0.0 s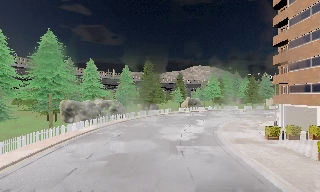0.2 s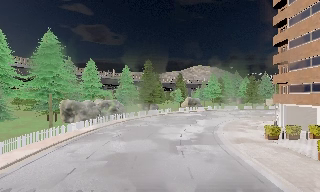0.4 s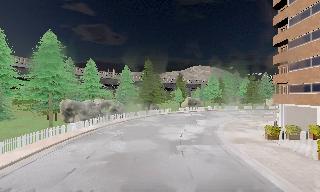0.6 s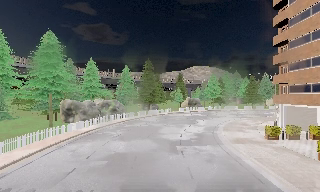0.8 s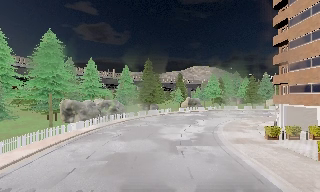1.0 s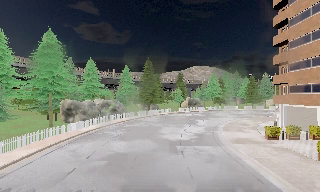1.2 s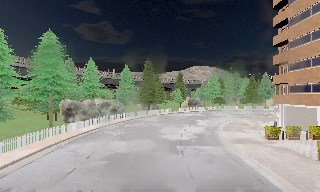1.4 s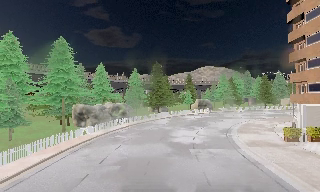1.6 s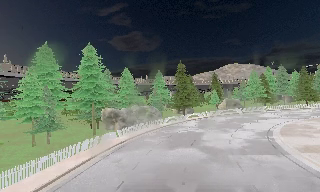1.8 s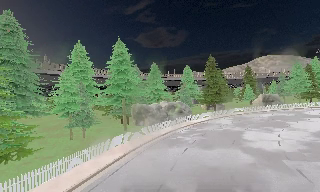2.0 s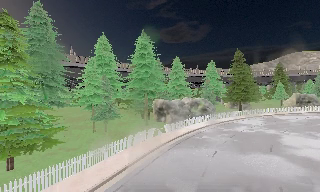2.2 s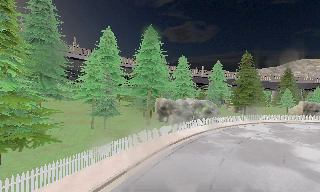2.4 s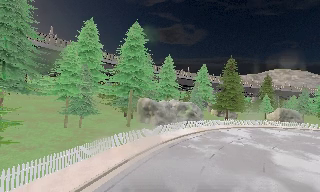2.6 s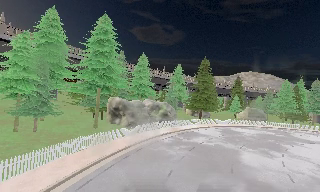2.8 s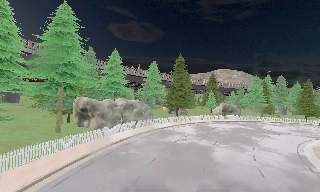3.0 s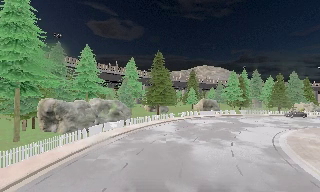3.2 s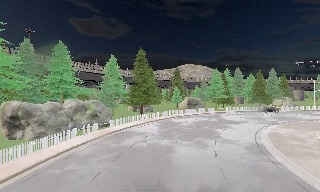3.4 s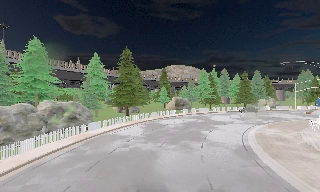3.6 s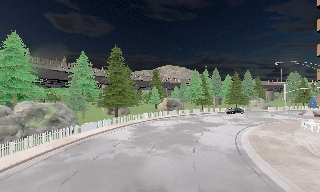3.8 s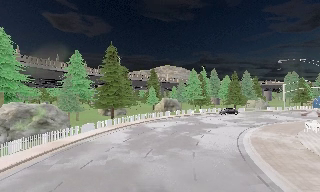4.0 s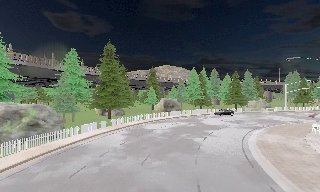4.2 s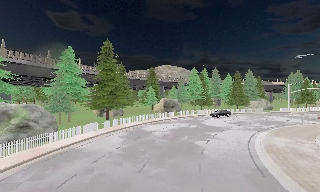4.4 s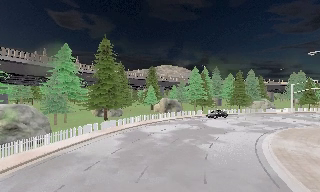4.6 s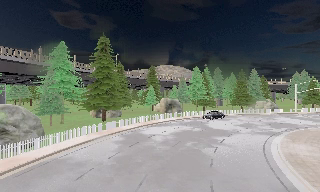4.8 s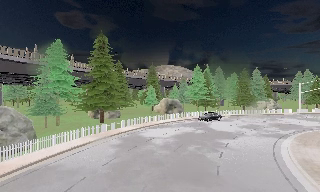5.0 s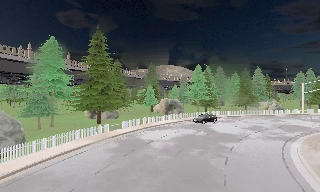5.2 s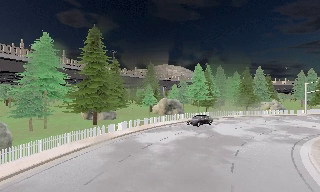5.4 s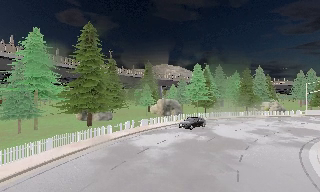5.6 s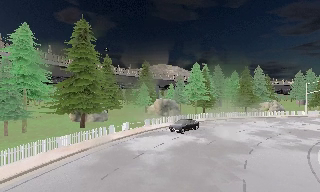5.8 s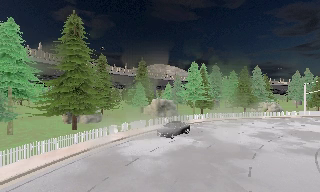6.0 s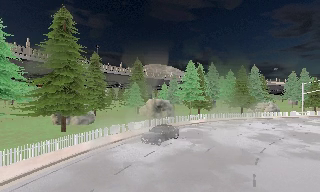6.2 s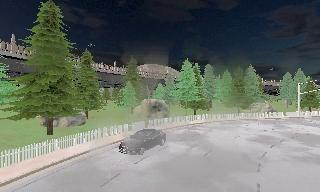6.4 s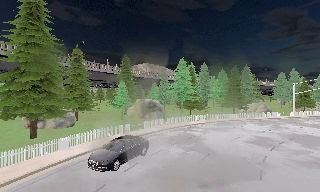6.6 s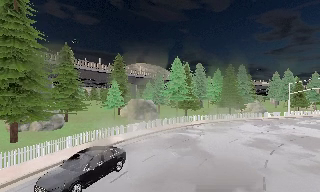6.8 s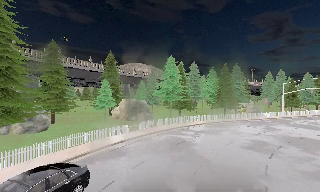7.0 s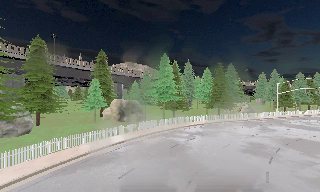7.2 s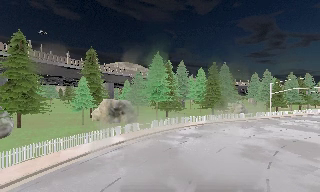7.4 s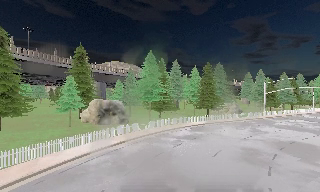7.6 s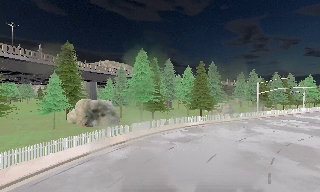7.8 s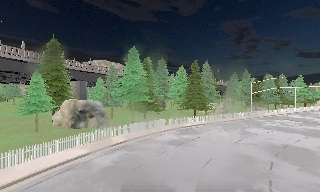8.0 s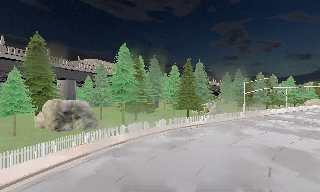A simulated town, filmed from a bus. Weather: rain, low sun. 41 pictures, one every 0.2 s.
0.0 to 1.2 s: The camera keeps its place and its aim.
1.2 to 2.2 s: The camera pans to its left, which is counterclockwise from overhead, by about 25 degrees. It travels forward and to its left, about 5 m, so what stands in front looms larger. It gains speed.
2.2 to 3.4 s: The camera swings to its right by about 35 degrees, and the scene slides to the left. It travels forward and to its right, about 7 m.
3.4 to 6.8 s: The scene slides to the left, as the camera pans about 15 degrees to its right. It travels forward, about 19 m, so what stands in front looms larger.
6.8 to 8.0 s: The camera swings to its right by about 15 degrees, and the scene slides to the left. It travels forward, about 7 m, so what stands in front looms larger.
The film runs forward here.
